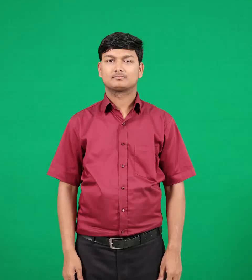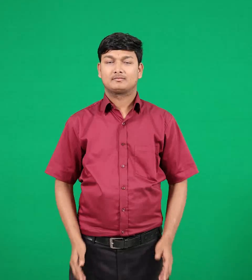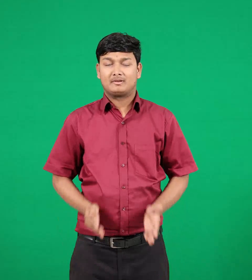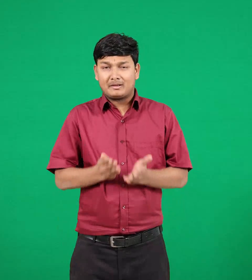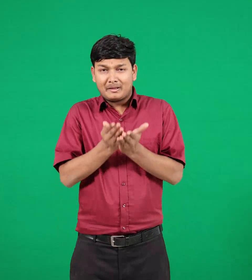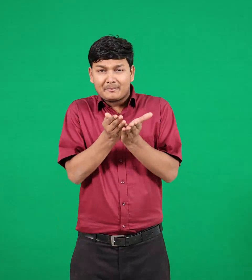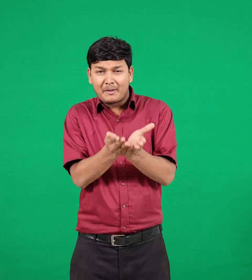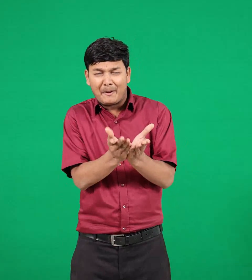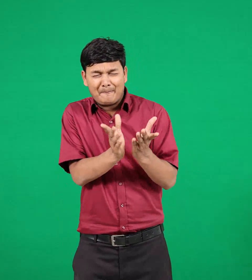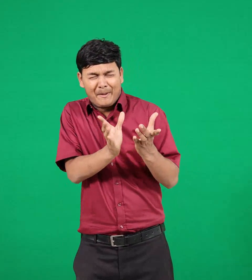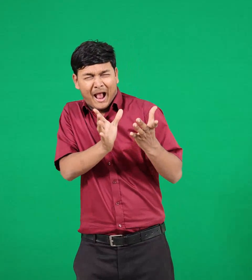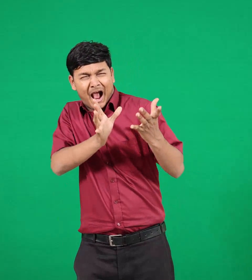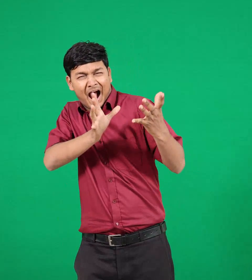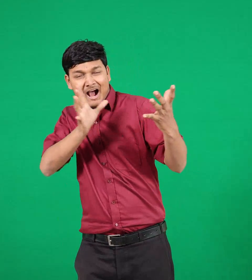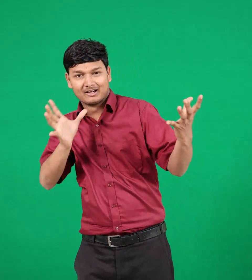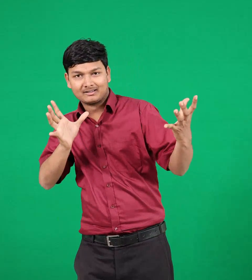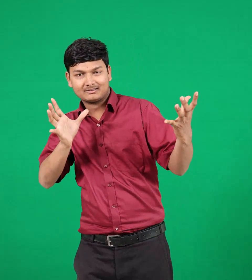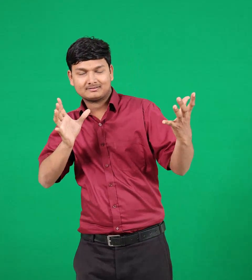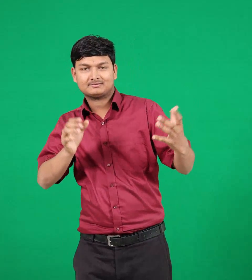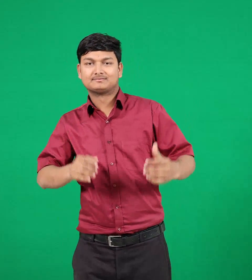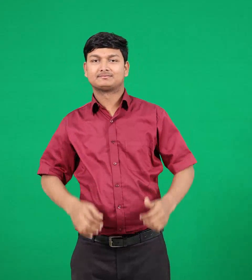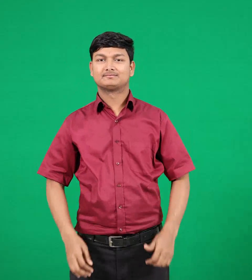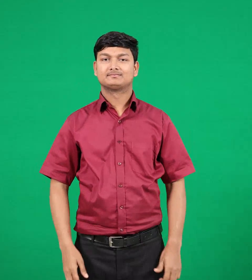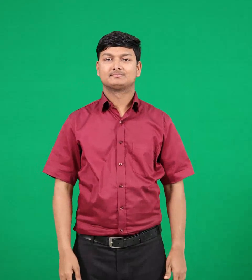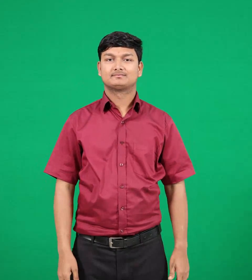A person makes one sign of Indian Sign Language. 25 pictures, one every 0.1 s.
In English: ship
